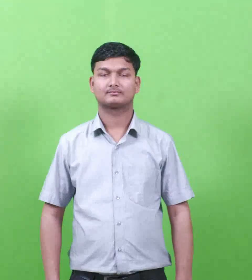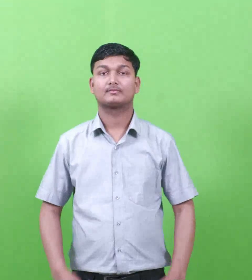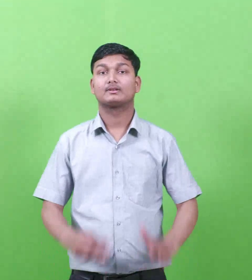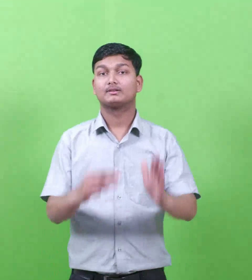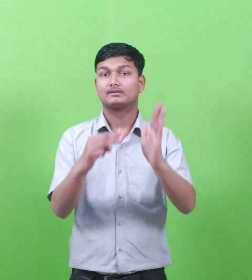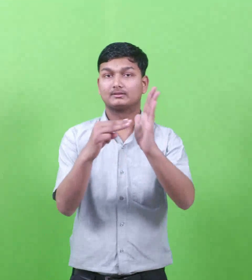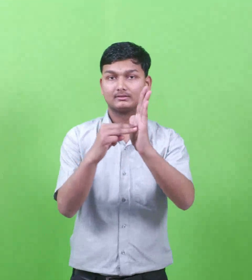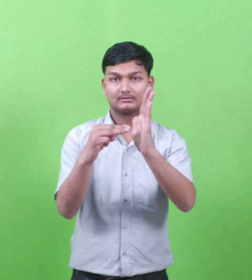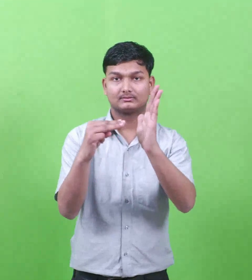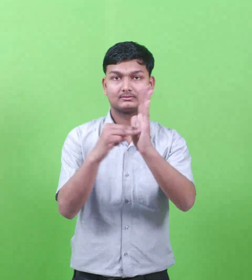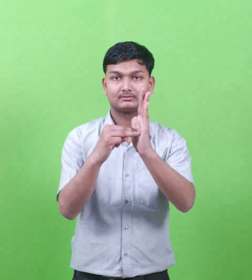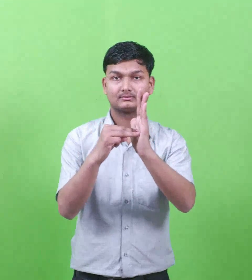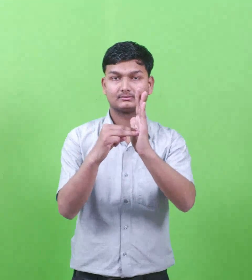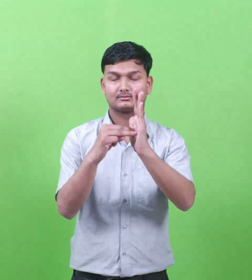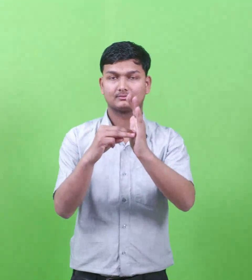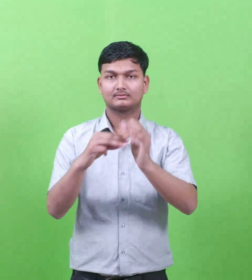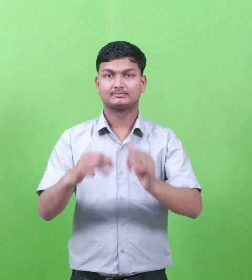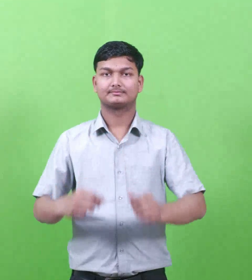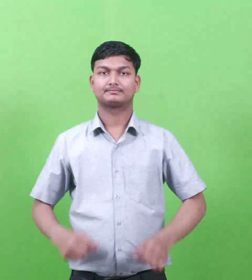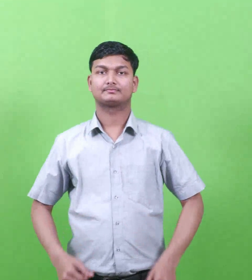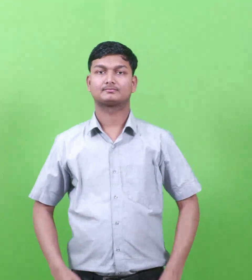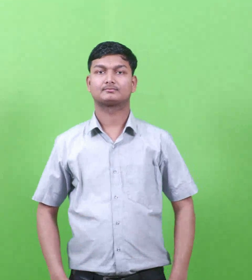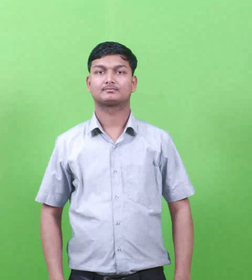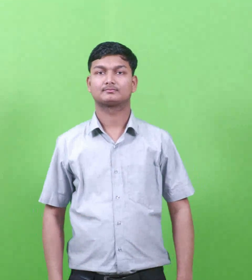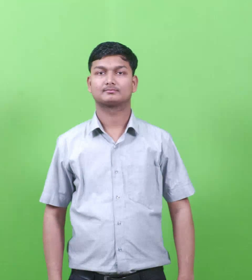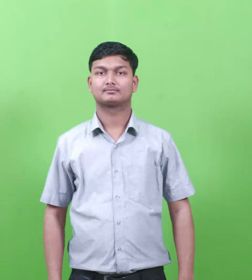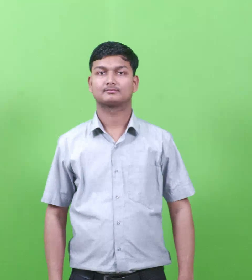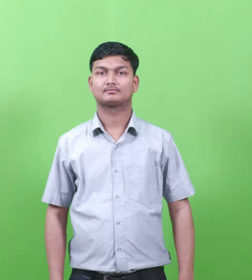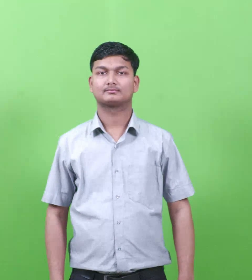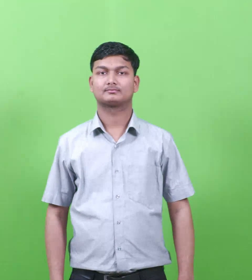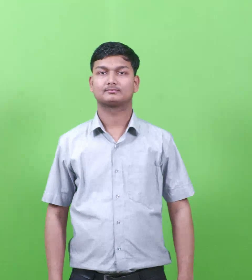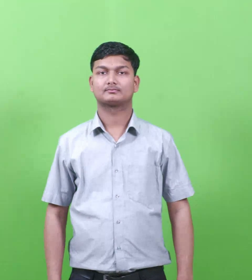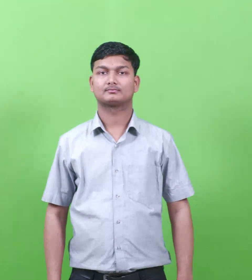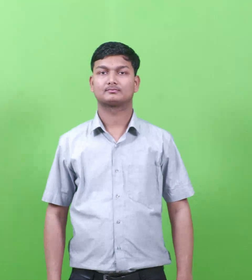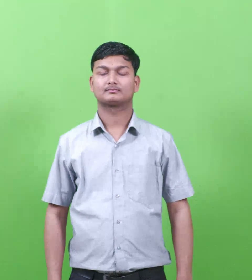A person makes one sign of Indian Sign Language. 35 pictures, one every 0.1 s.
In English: syria
